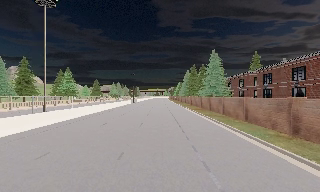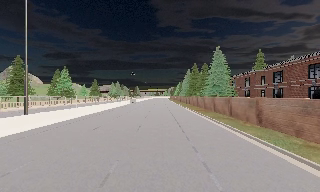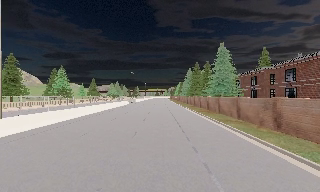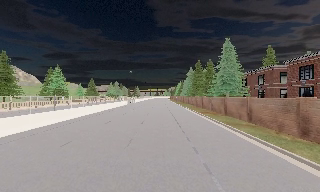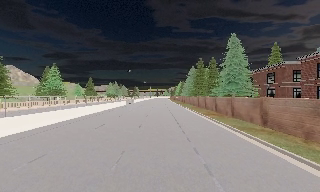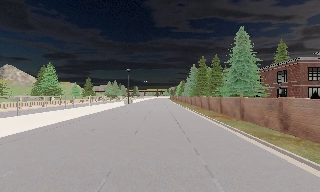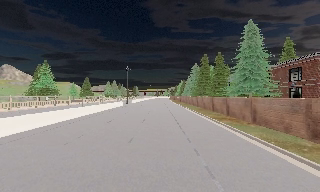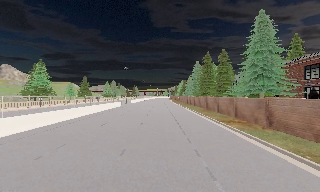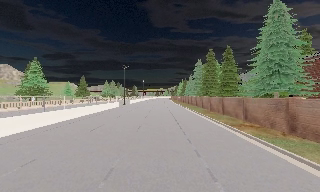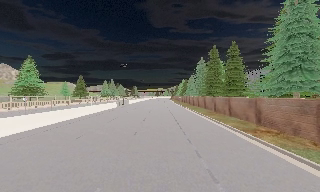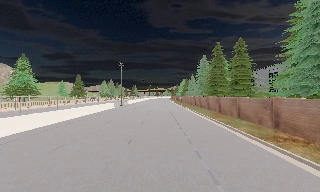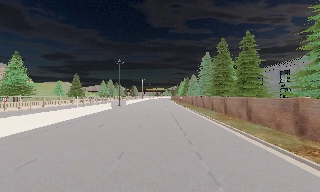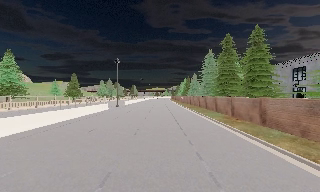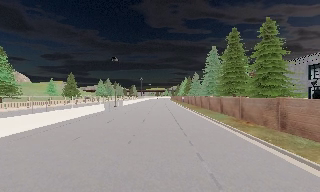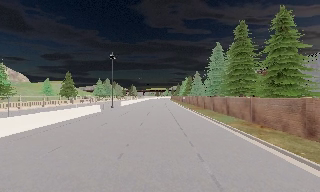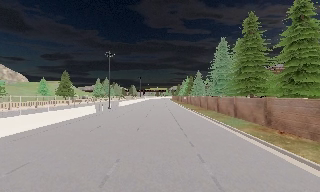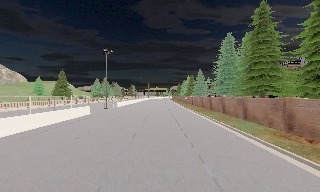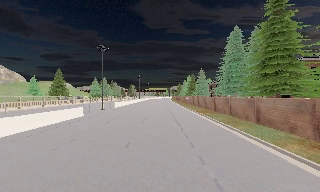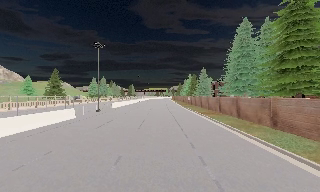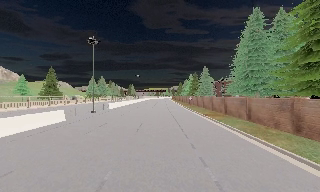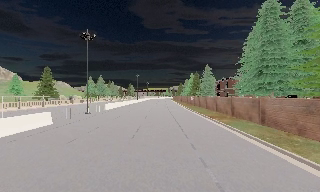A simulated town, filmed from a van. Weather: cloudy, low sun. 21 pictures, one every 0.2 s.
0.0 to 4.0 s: The camera travels forward, about 40 m, so what stands in front looms larger.
The film runs forward here.
